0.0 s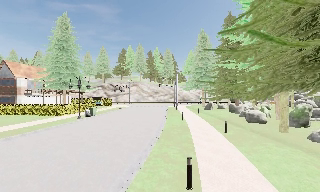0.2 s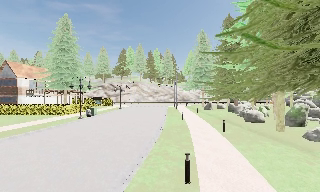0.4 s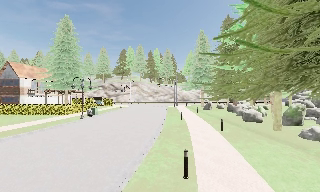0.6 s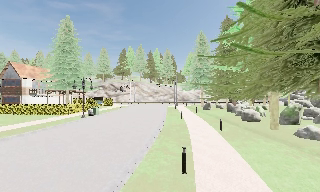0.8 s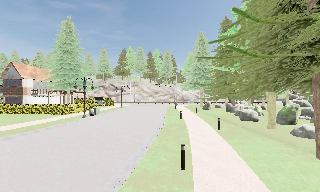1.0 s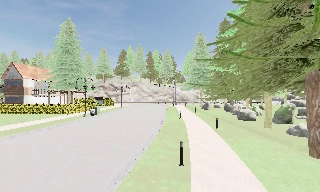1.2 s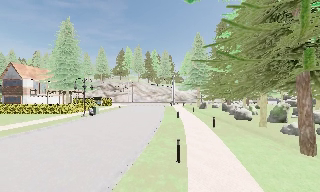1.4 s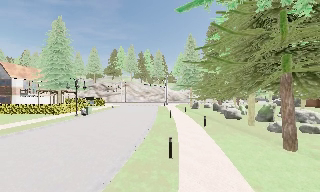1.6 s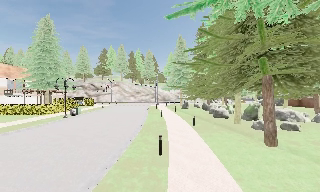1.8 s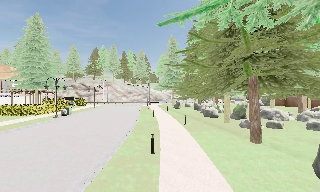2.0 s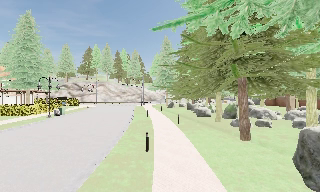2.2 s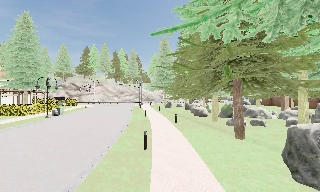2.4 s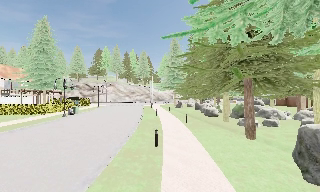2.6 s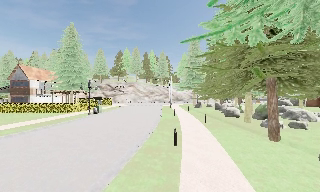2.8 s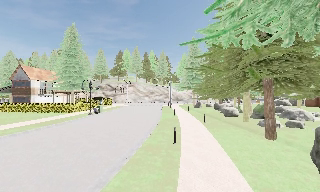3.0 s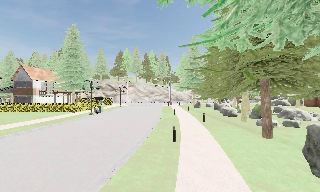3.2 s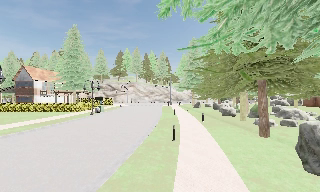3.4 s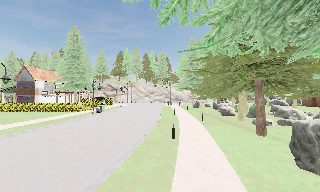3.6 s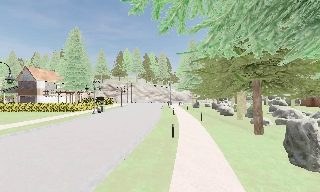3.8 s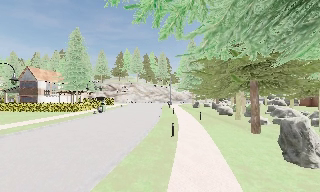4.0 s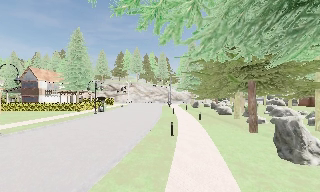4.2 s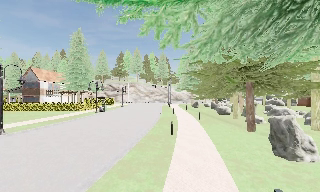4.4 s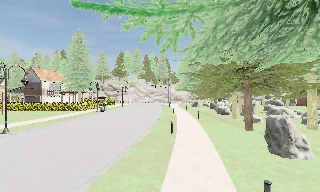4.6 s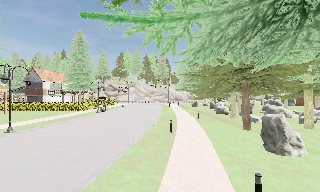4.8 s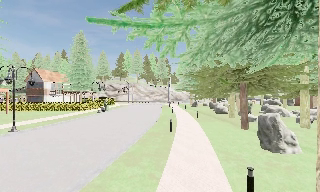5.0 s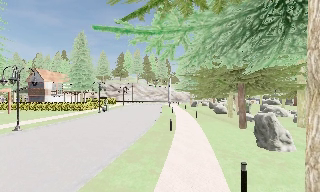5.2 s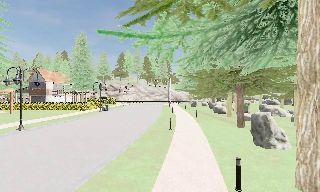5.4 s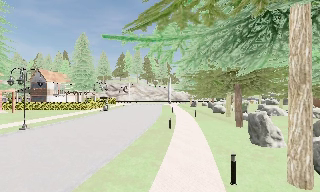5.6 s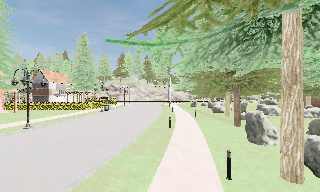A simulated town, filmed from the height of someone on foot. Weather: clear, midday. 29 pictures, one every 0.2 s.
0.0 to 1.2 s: The camera travels backward, about 2 m, so what stands in front gets smaller.
1.2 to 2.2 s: The scene slides to the left, as the camera pans about 10 degrees to its right. It travels backward, about 1.5 m, so what stands in front gets smaller.
2.2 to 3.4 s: The camera pans to its left, which is counterclockwise from overhead, by about 10 degrees. It travels backward, about 2 m, so what stands in front gets smaller.
3.4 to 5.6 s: The camera travels backward, about 3 m, so what stands in front gets smaller.
The film runs backward here.
